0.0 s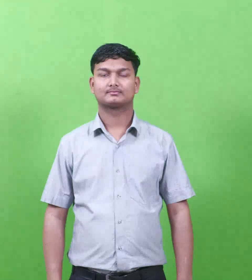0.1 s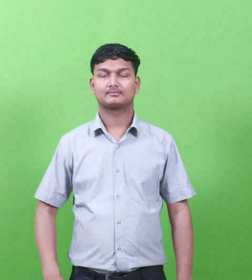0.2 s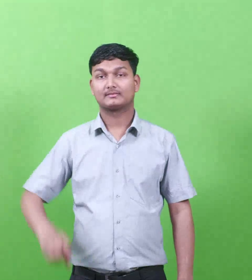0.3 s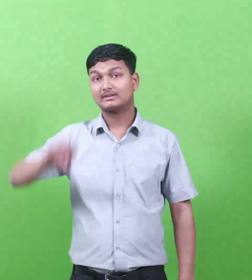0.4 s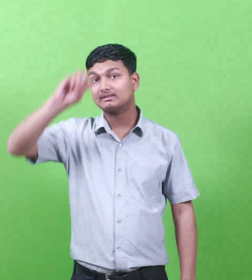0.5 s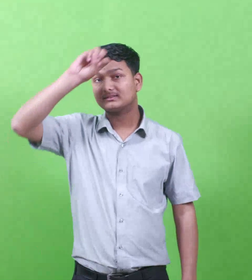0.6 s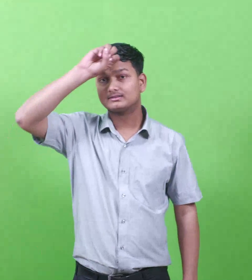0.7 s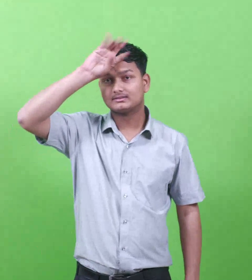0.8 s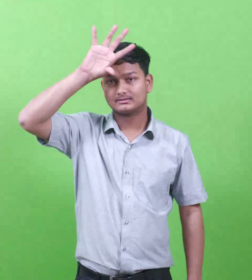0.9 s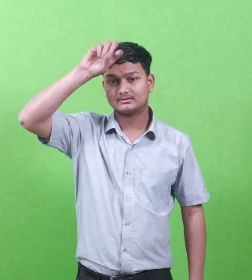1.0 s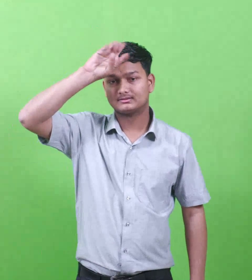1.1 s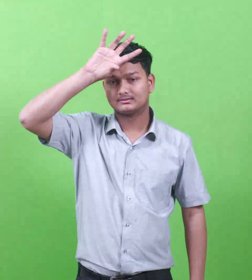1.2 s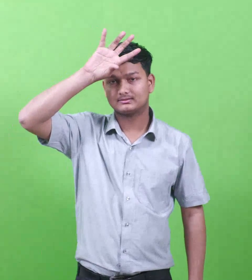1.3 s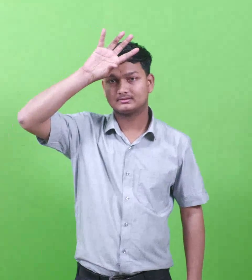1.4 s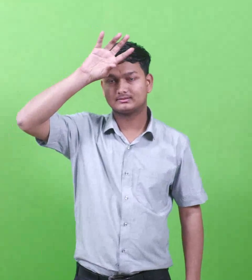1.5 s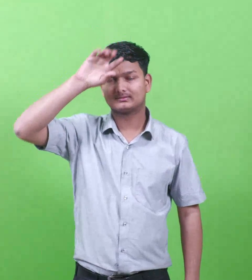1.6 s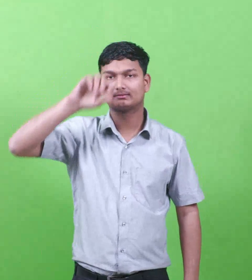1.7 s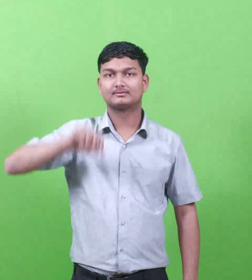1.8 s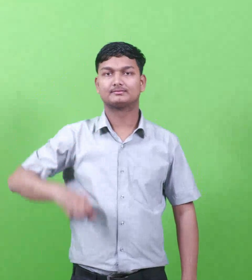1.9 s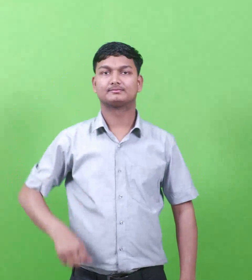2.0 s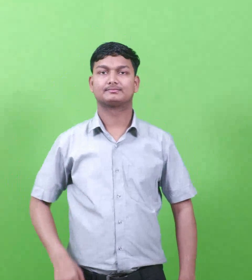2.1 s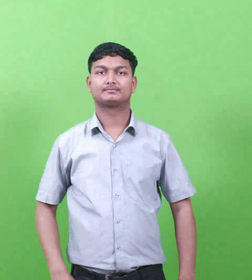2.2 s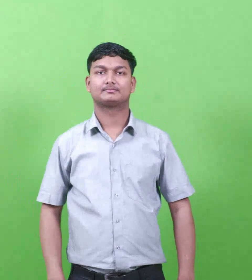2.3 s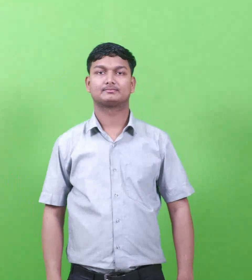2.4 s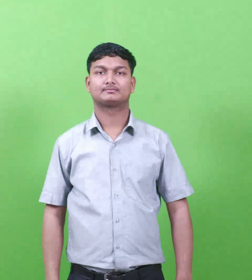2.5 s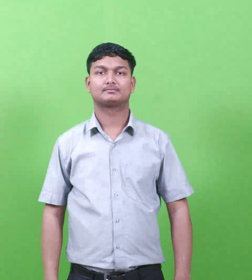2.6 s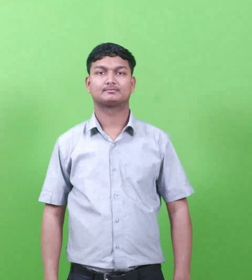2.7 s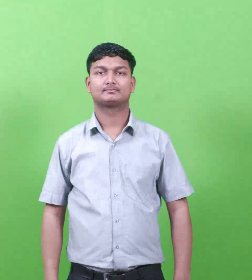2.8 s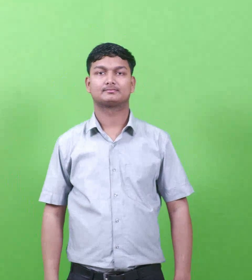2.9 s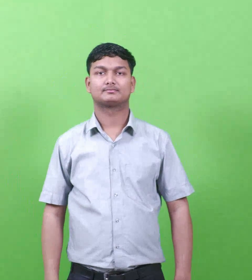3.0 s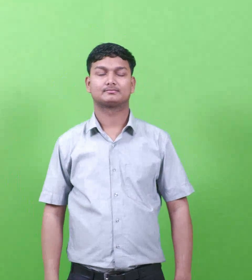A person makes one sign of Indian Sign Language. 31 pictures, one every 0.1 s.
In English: potiphar
